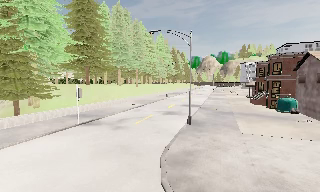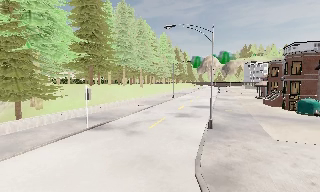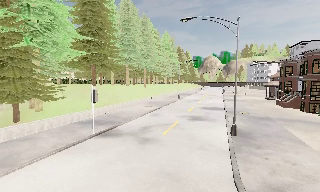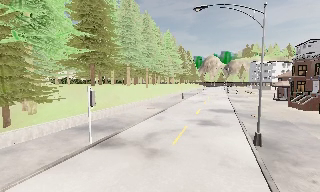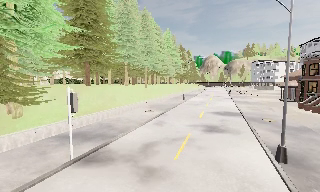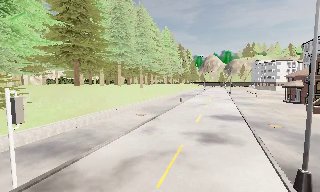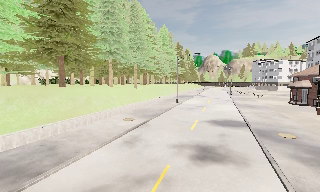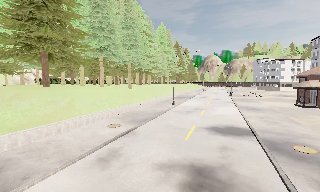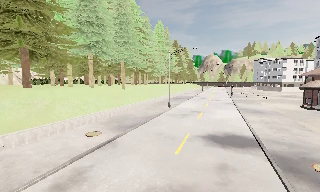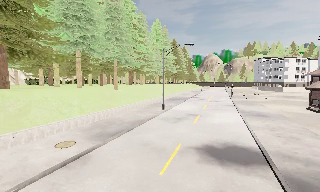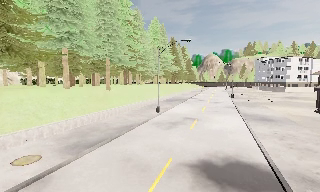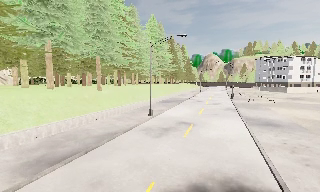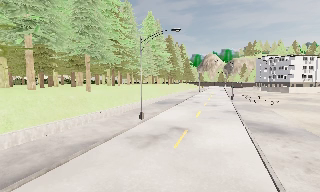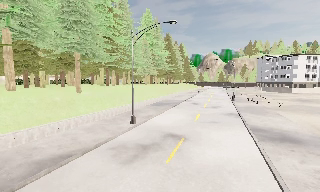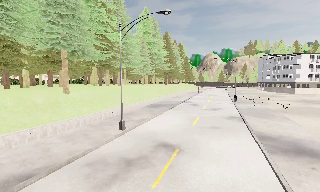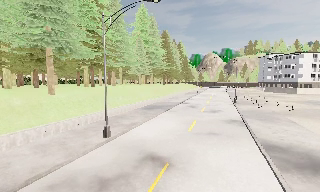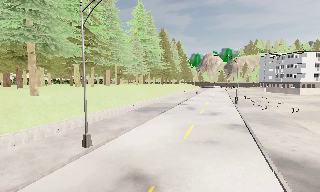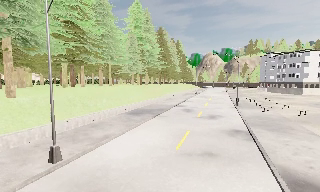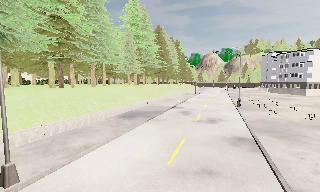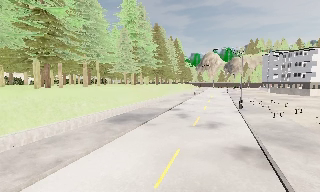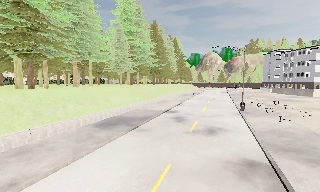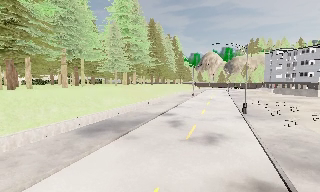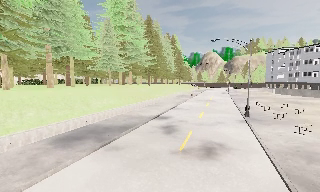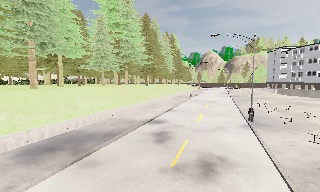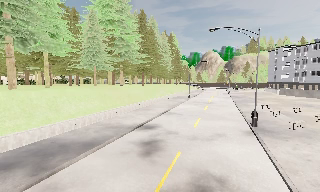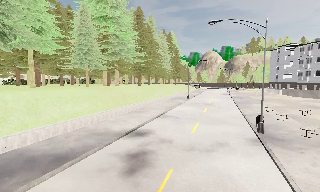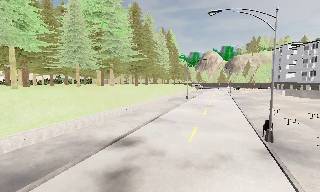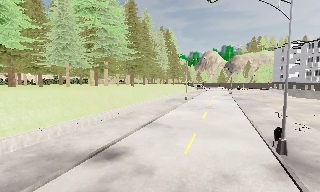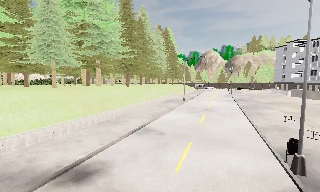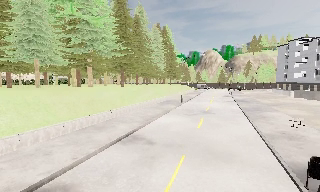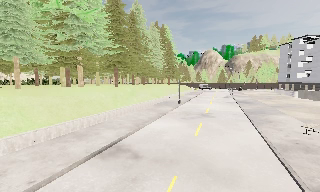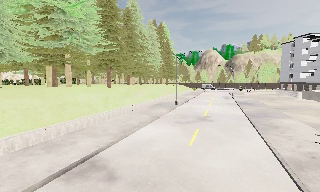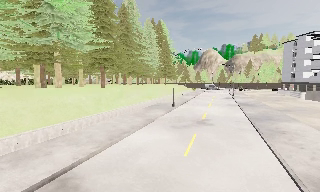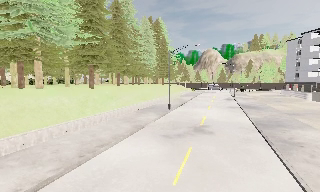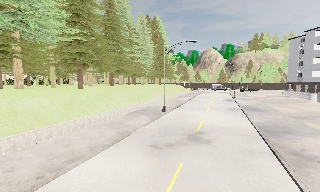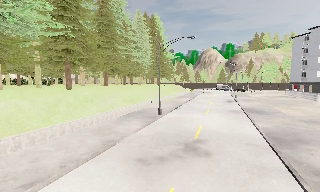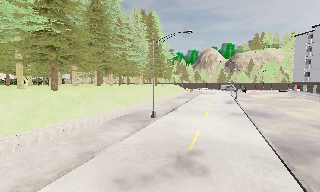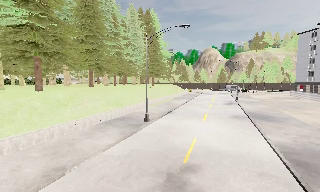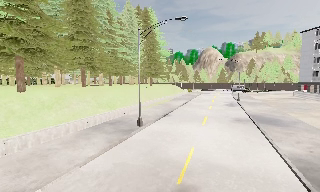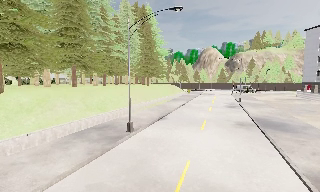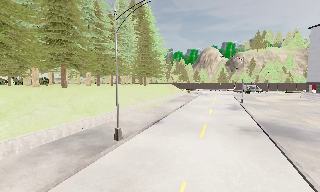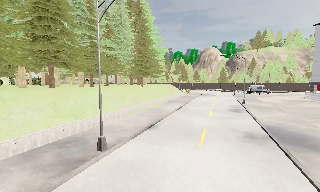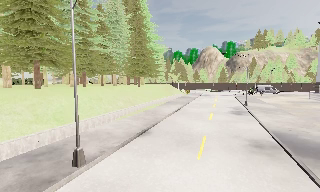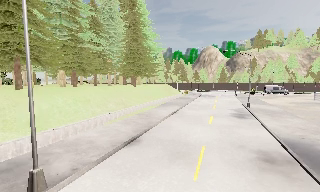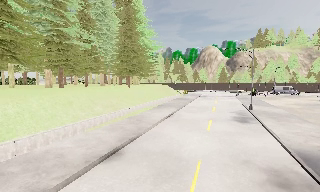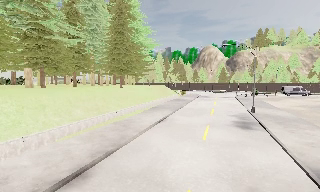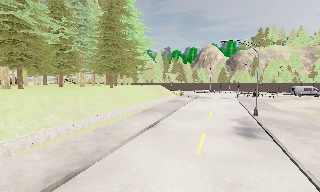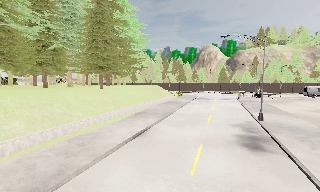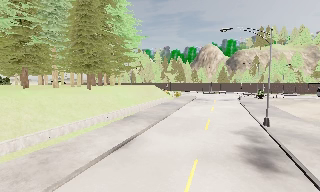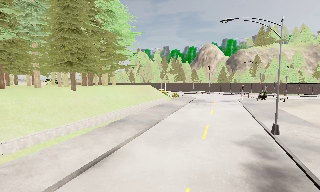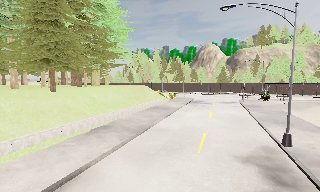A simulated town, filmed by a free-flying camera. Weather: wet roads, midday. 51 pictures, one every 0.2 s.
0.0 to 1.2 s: The camera travels forward, about 10 m, so what stands in front looms larger.
1.2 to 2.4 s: The camera travels forward and to its right, about 12 m, so what stands in front looms larger.
2.4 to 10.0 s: The camera travels forward, about 65 m, so what stands in front looms larger.
The film runs forward here.
